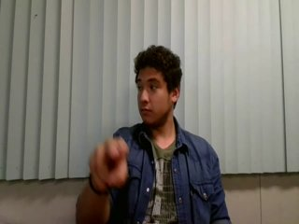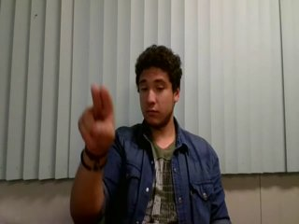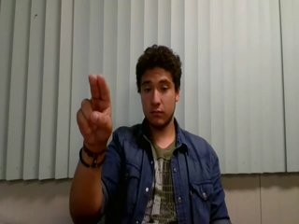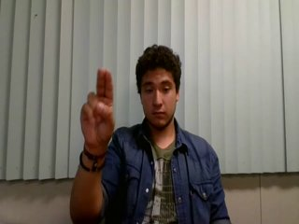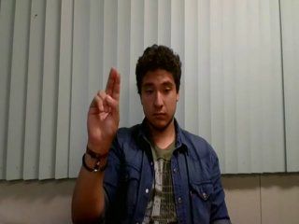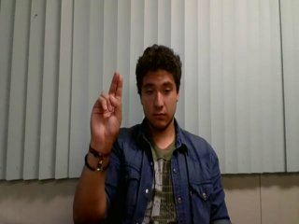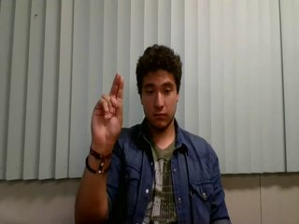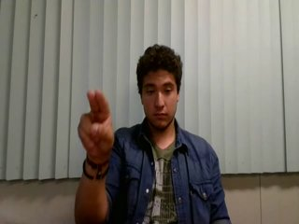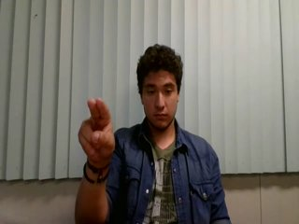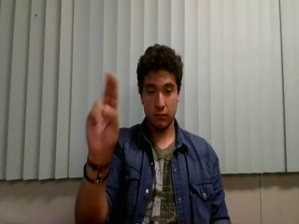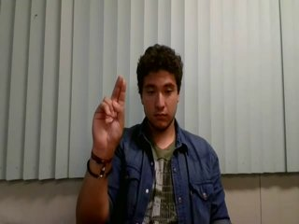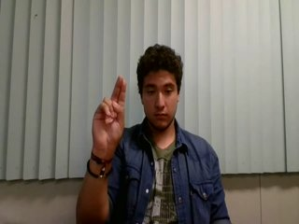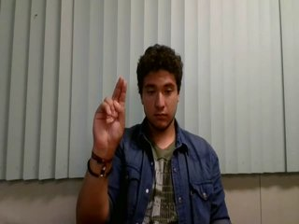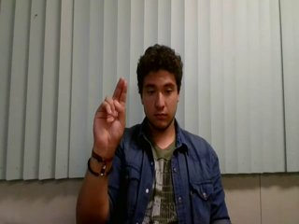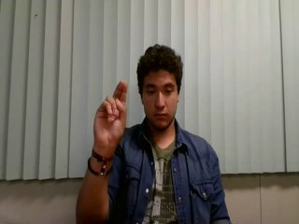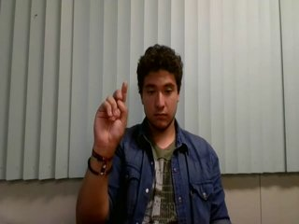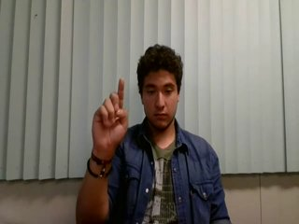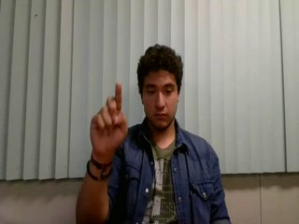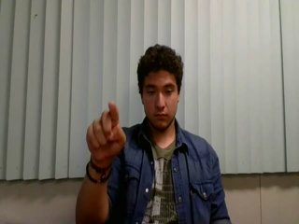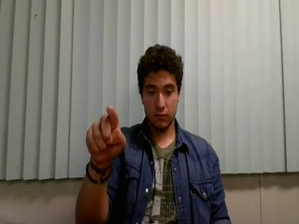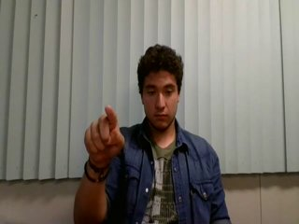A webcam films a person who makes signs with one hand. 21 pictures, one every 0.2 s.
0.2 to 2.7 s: Click with two fingers.
2.8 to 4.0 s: Pointing with one finger.
